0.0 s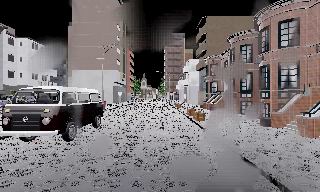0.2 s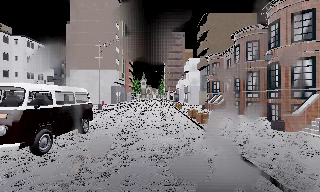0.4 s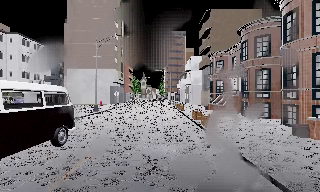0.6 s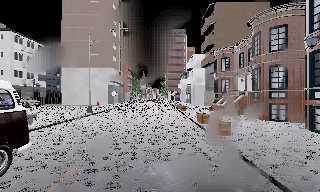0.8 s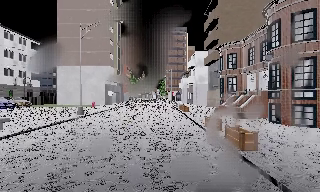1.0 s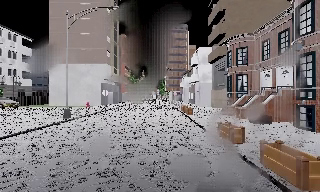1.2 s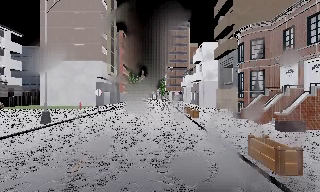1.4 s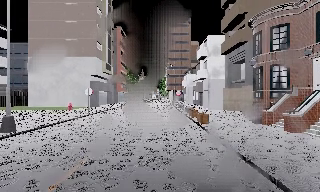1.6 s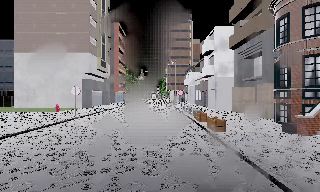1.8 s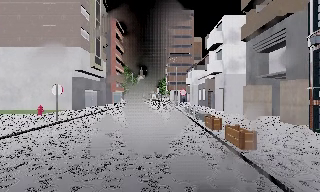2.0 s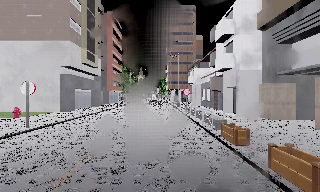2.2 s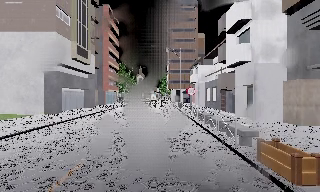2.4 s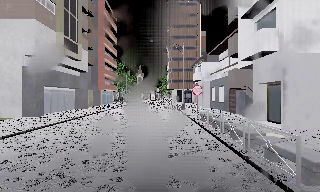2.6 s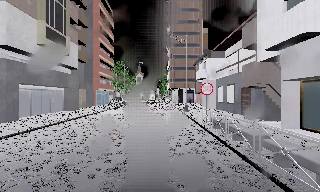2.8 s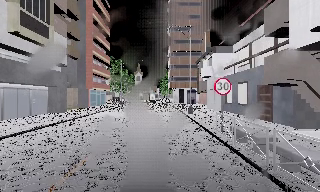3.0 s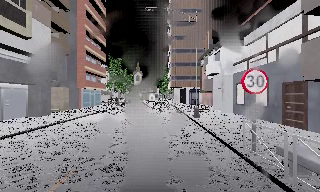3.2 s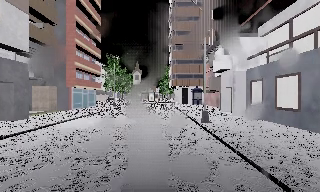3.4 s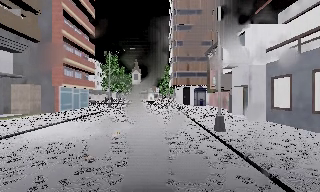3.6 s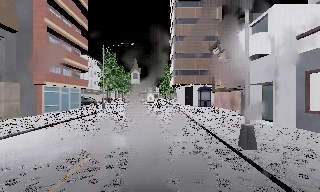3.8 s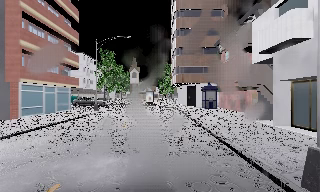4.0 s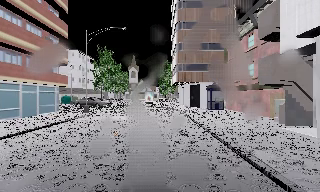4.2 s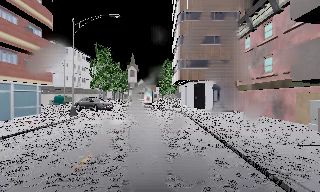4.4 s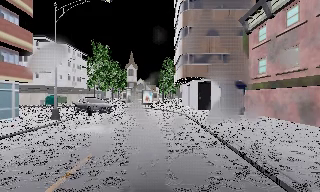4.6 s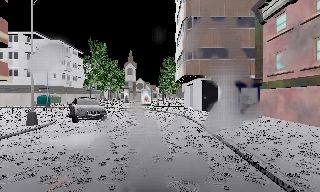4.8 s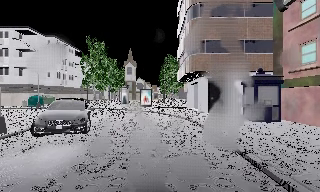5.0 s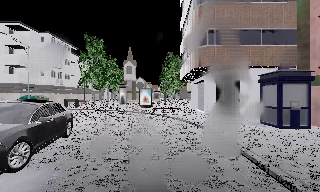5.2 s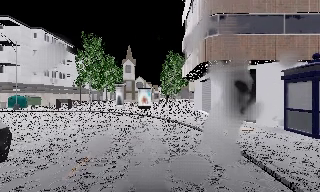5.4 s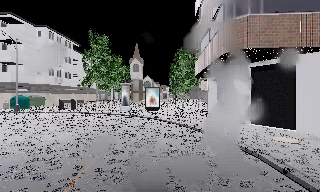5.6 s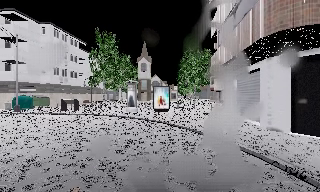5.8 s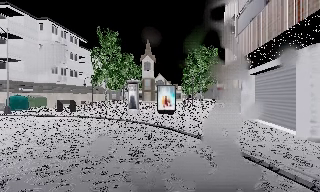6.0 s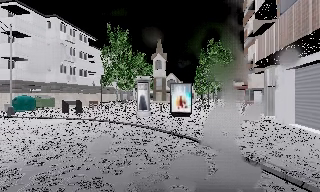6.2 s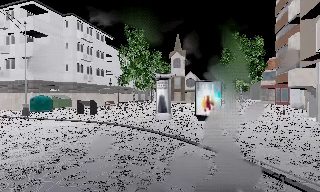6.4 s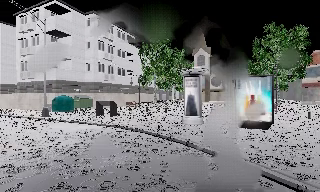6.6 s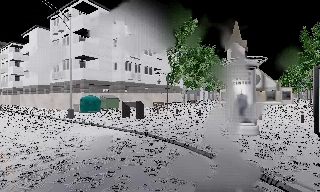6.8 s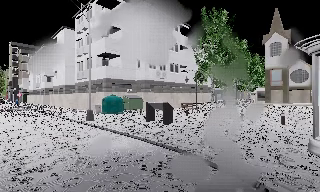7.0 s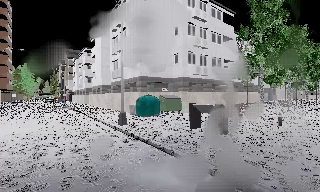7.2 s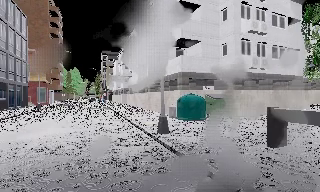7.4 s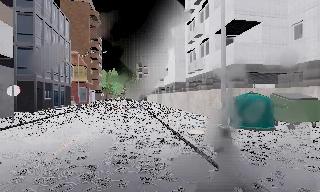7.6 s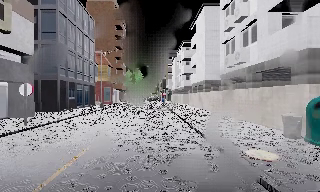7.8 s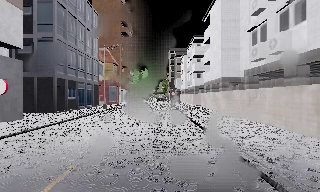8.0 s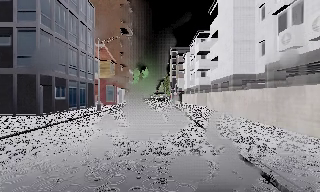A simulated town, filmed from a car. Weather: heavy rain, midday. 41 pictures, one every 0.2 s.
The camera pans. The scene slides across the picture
to the right.
The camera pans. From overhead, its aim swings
counterclockwise.
0.0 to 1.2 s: The camera travels forward, about 9 m, so what stands in front looms larger. It gains speed.
1.2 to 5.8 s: The camera travels forward, about 45 m, so what stands in front looms larger.
5.8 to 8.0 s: The camera pans to its left, which is counterclockwise from overhead, by about 85 degrees. It travels forward, about 20 m.
The film runs forward here.
